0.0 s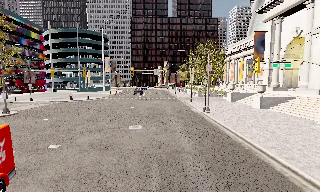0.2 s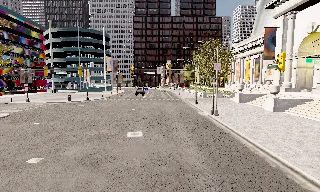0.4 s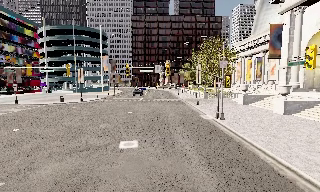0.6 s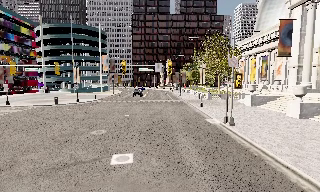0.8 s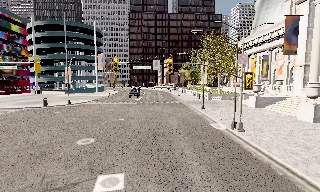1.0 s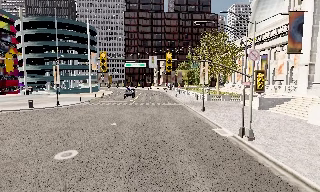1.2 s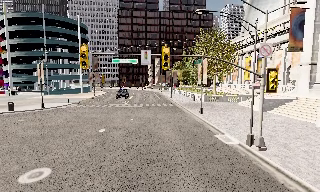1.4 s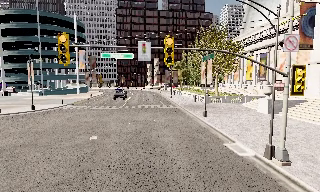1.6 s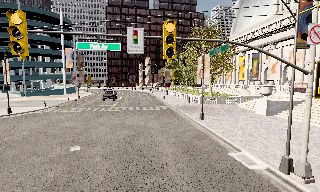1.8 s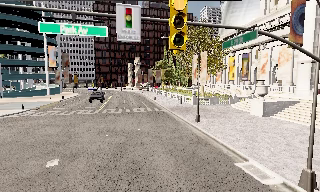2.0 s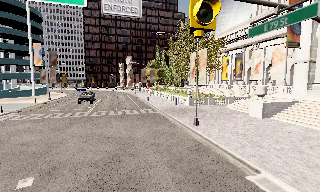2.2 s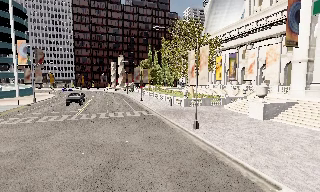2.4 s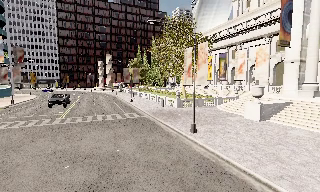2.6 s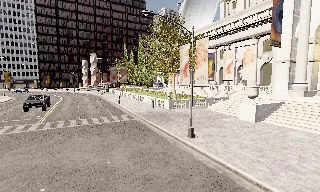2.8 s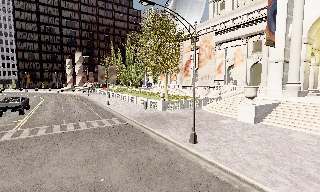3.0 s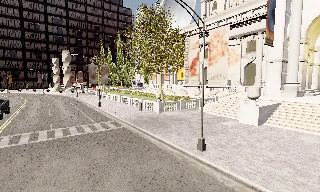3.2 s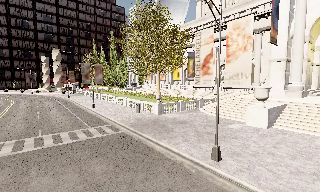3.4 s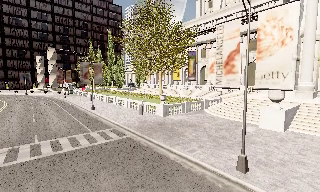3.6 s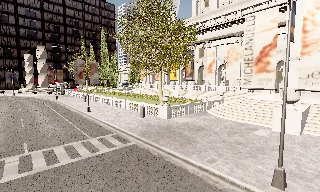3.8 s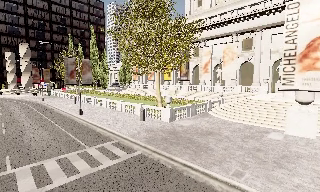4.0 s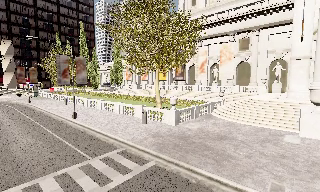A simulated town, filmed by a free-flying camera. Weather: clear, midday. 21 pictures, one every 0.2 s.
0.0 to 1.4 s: The camera travels forward, about 13 m, so what stands in front looms larger.
1.4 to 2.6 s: The camera pans to its right, which is clockwise from overhead, by about 20 degrees. It travels forward, about 8 m, so what stands in front looms larger.
2.6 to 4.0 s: The camera pans to its right, which is clockwise from overhead, by about 20 degrees. It travels forward and to its left, about 11 m, so what stands in front looms larger.
The film runs forward here.
